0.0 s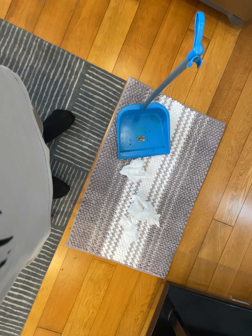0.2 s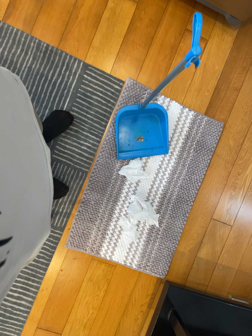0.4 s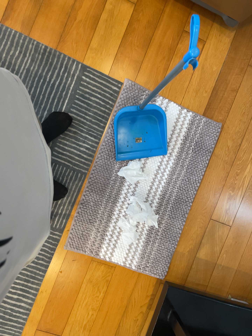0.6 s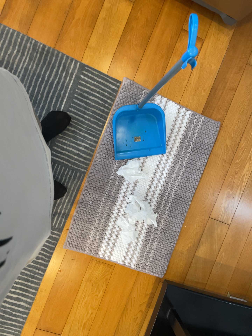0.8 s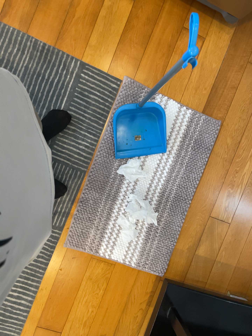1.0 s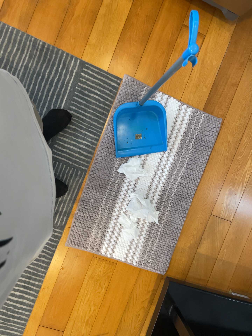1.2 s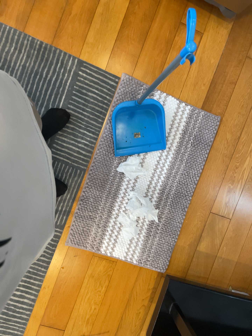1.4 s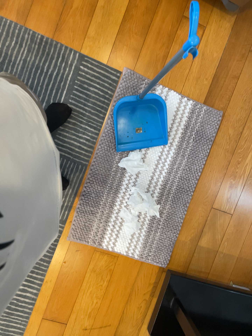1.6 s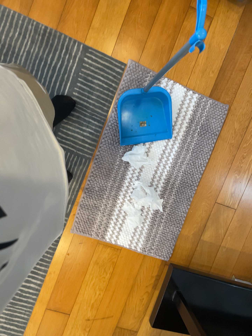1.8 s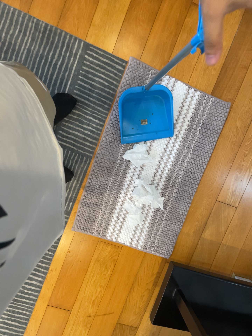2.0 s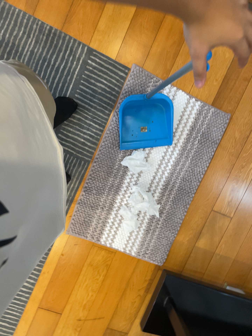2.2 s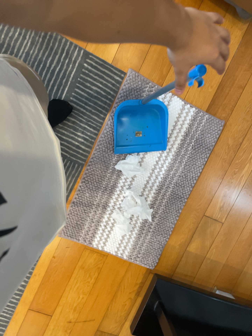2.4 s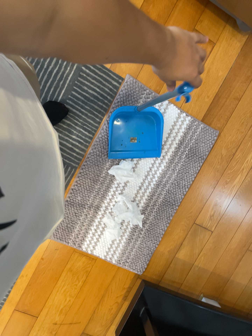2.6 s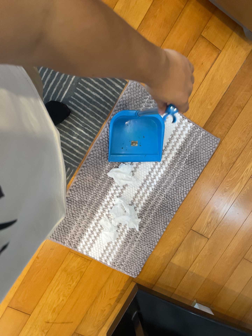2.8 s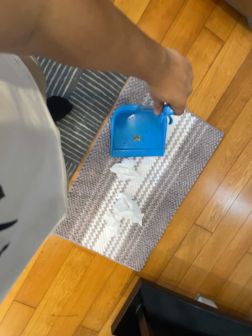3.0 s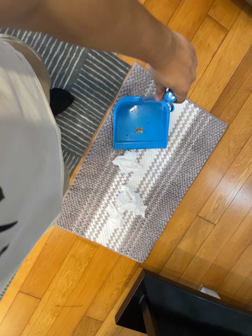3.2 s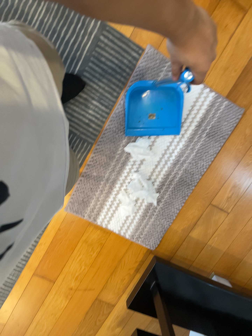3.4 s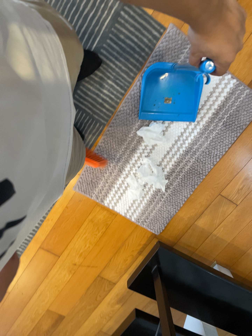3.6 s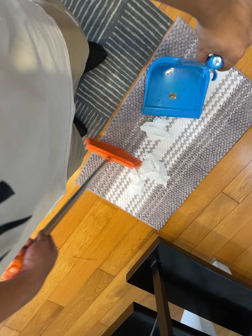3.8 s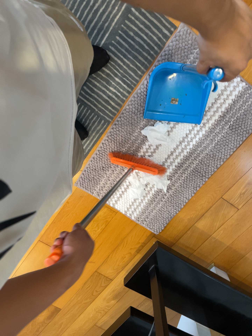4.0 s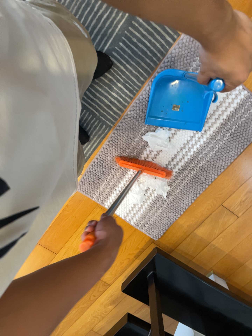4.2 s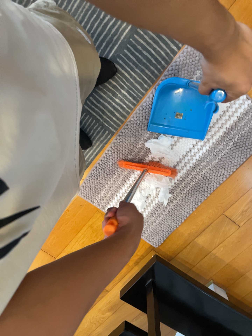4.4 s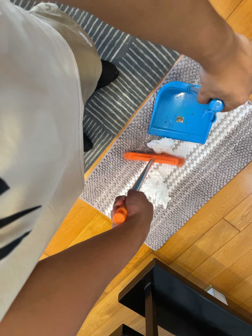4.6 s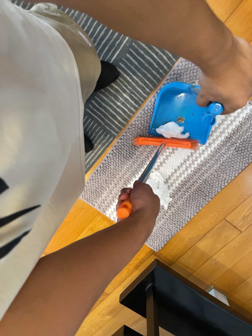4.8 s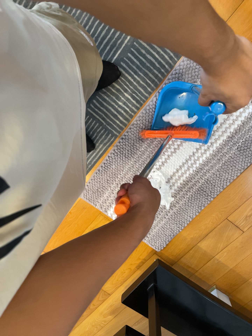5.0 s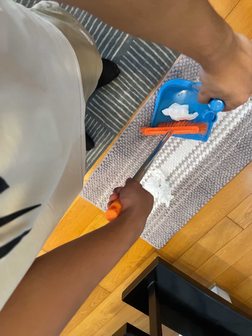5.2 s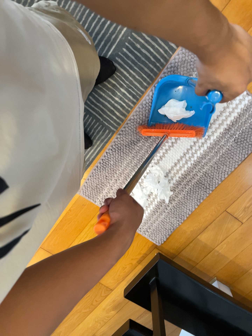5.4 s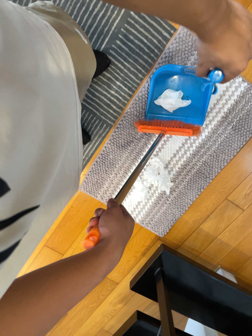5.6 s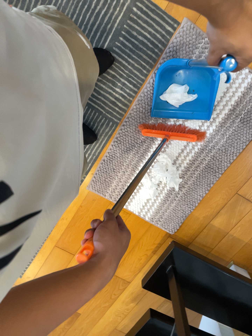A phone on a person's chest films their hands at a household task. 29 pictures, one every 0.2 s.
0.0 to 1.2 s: The camera keeps its place and its aim.
1.2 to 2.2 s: The camera travels toward the top of its view, about 8 cm.
2.2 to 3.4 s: The camera travels toward the top of its view, about 9 cm. Its aim tips toward the bottom of its view by about 10 degrees. It rolls about its line of sight by about 10 degrees, and the scene rotates clockwise.
3.4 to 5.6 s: The camera shifts only a little, or ends up much as it began.
The film runs forward here.
